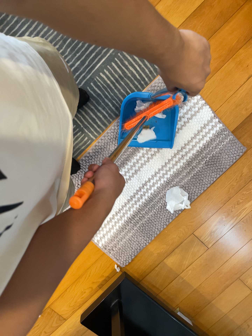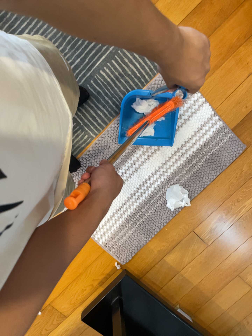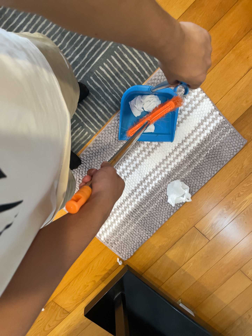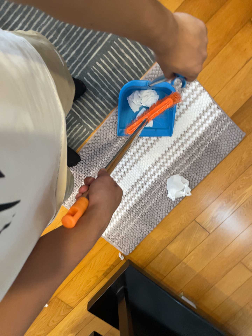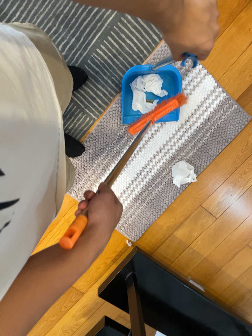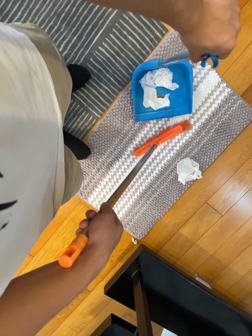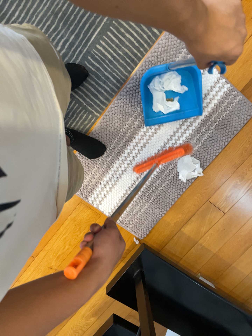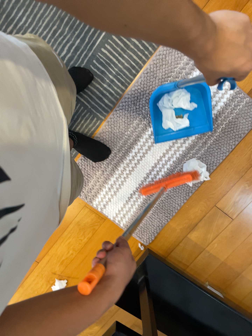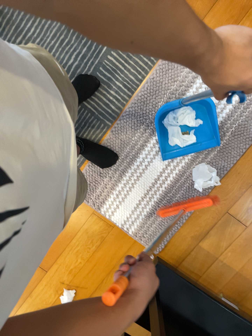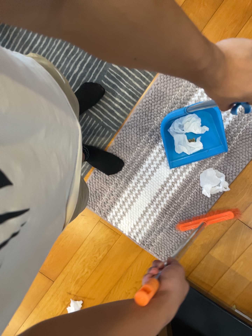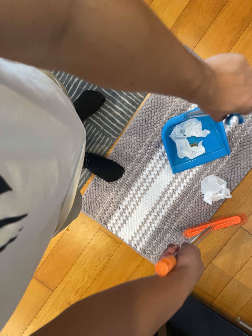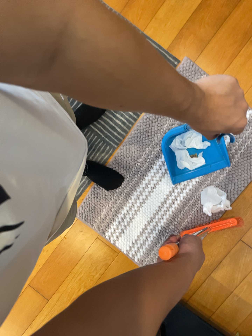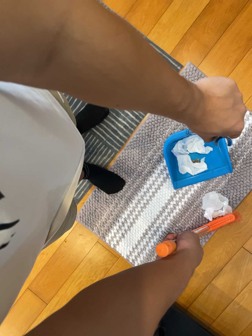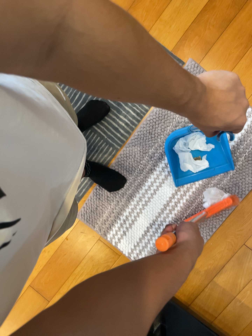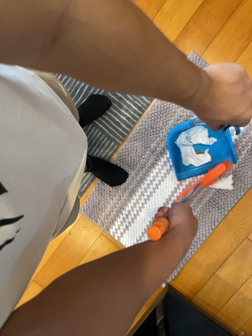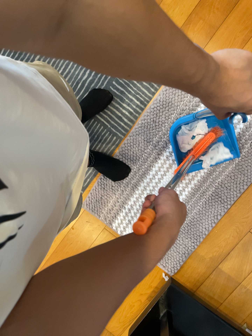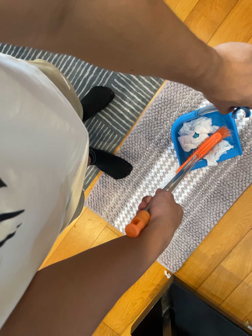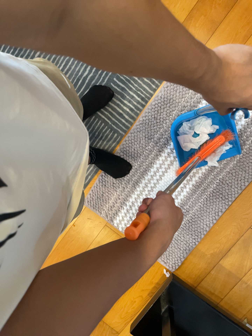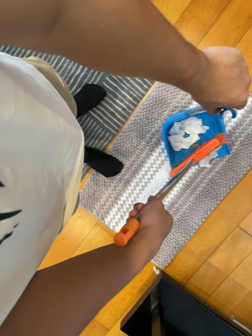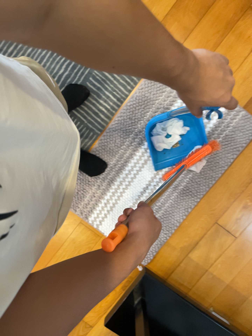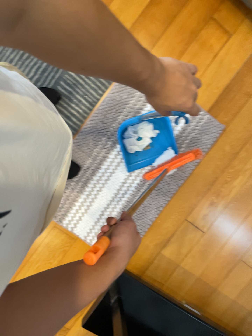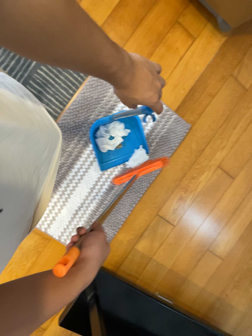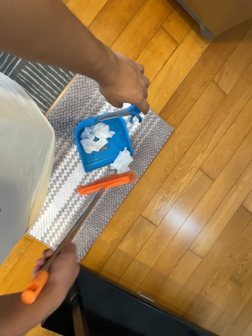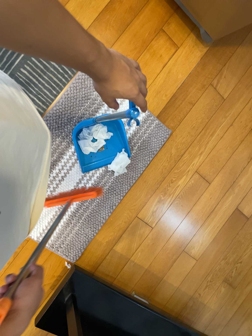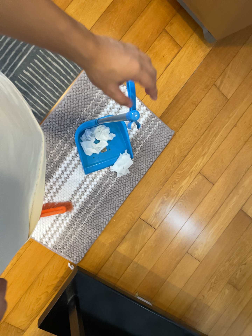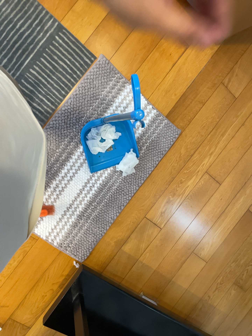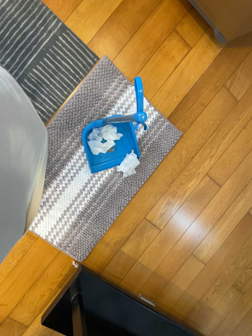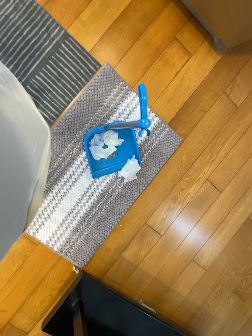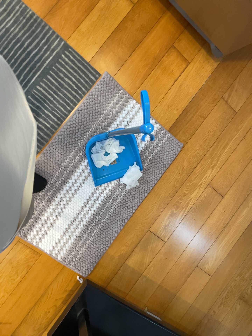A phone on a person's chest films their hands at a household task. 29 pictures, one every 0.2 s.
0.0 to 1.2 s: The camera shifts only a little, or ends up much as it began.
1.2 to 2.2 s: The camera travels toward the bottom of its view, to its right and forward, about 16 cm. Its aim tips toward the top of its view by about 10 degrees.
2.2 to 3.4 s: The camera shifts only a little, or ends up much as it began.
3.4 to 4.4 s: The camera pans to its right by about 25 degrees. It travels backward, about 12 cm, so what stands in front gets smaller.
4.4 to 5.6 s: The camera shifts only a little, or ends up much as it began.
The film runs forward here.
